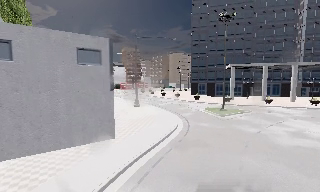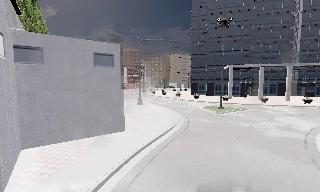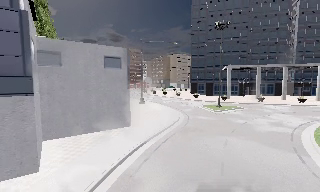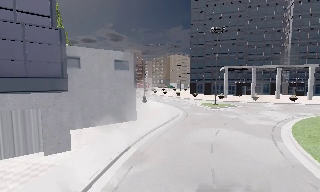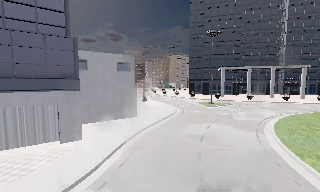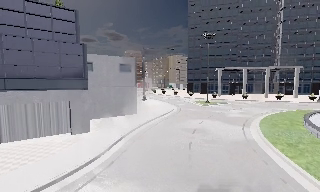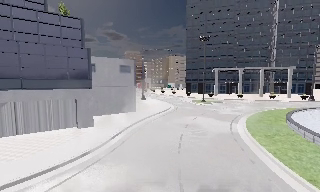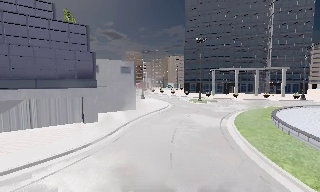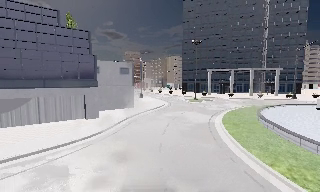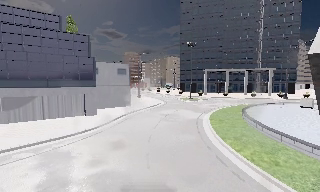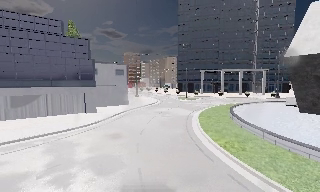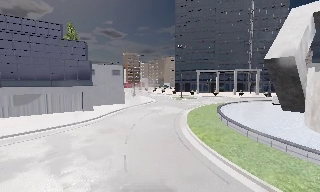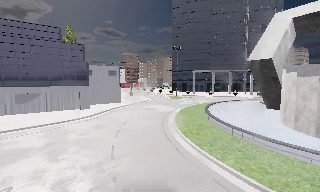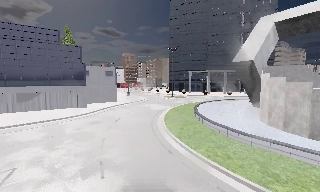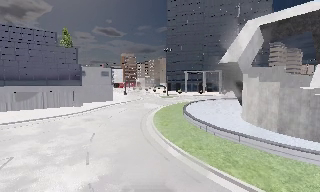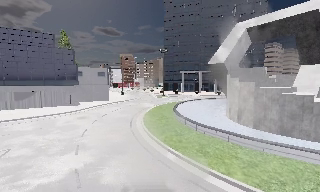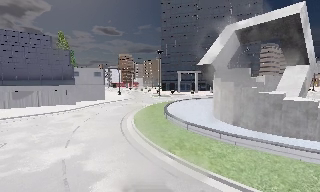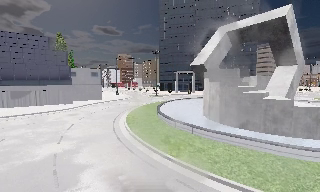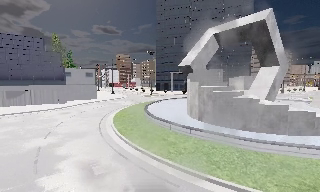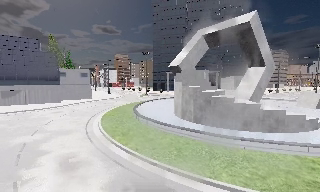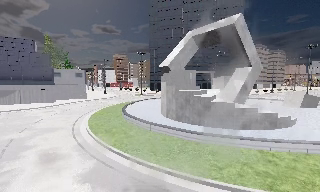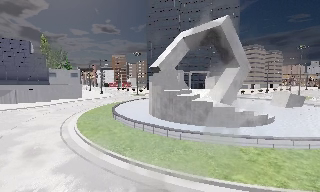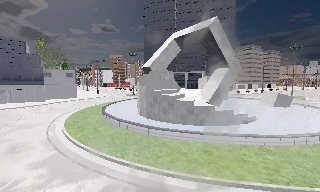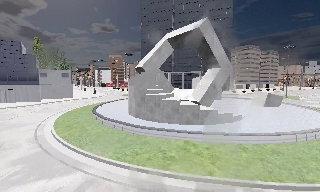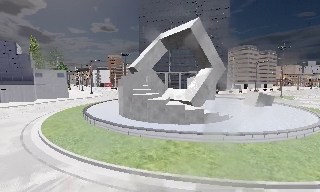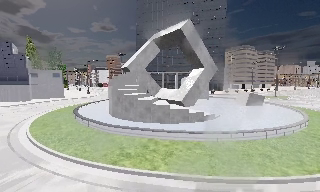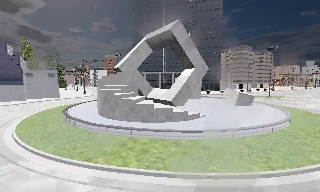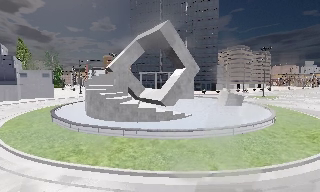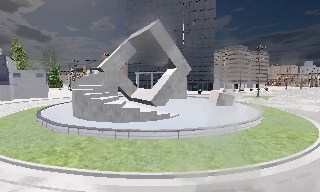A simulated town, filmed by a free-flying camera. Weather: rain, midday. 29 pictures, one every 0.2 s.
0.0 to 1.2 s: The camera travels backward, about 9 m, so what stands in front gets smaller.
1.2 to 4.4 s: The camera travels backward and to its right, about 25 m, so what stands in front gets smaller.
4.4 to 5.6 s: The camera travels to its right, about 7 m, so close, fixed things drift to the left.
The film runs forward here.
